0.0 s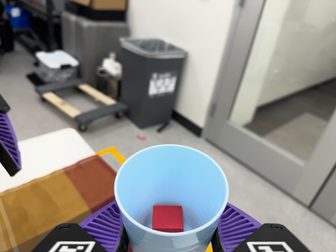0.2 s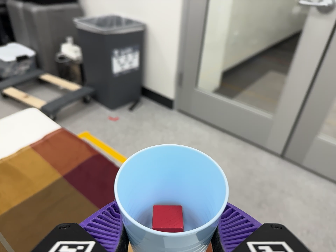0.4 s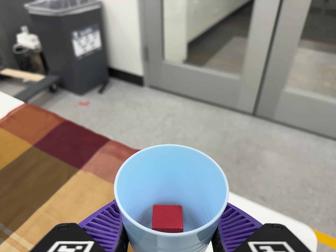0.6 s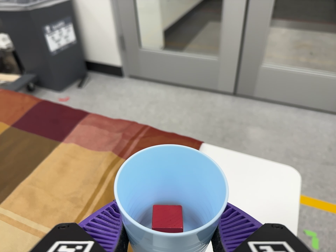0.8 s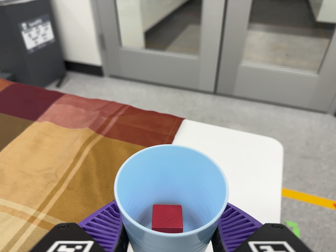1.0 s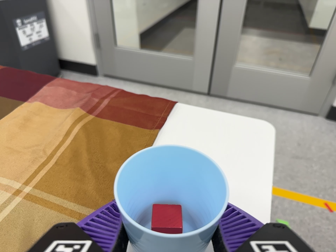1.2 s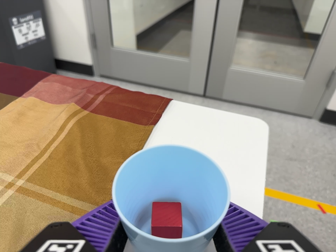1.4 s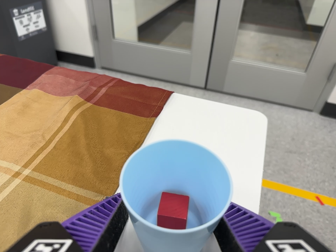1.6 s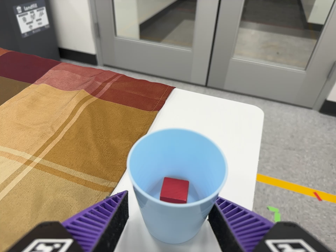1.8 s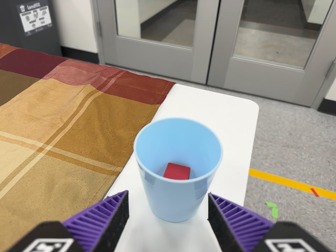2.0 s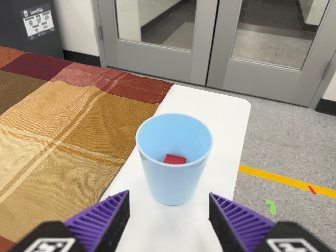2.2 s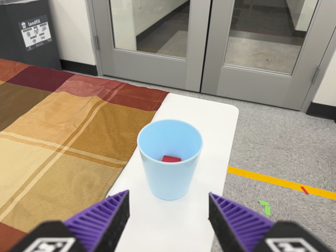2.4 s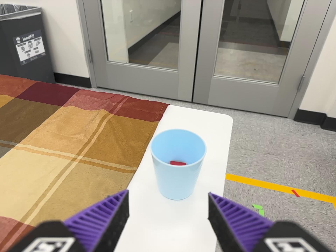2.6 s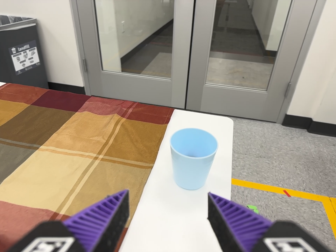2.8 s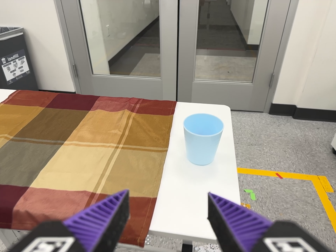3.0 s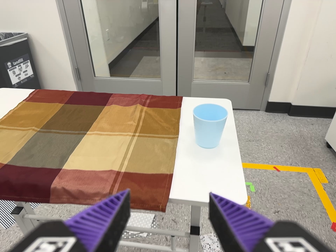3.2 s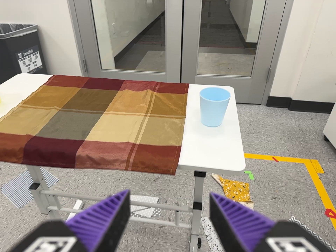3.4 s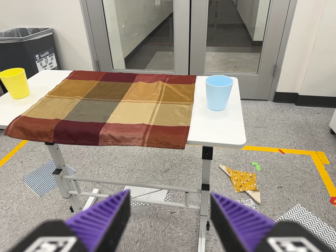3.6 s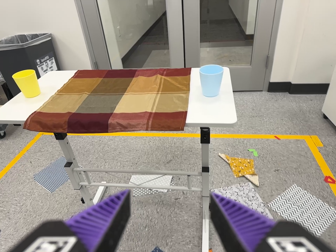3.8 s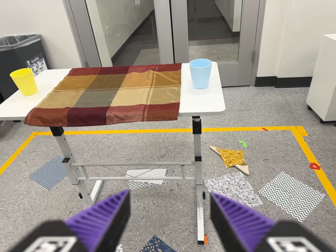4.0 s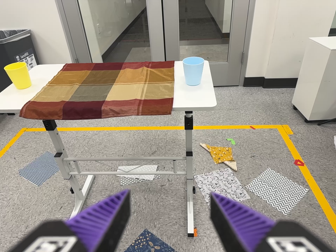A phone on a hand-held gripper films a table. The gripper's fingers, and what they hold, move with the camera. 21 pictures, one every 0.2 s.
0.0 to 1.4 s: The camera swings to its right by about 20 degrees, and the scene slides to the left. It travels toward the bottom of its view, about 28 cm, so close, fixed things drift upward. Its aim tips toward the bottom of its view by about 10 degrees, and the scene shifts upward. It rolls about its line of sight by about 25 degrees, and the scene rotates counterclockwise.
1.4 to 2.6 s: The camera travels backward, about 22 cm, so what stands in front gets smaller.
2.6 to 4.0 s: The camera travels backward and toward the bottom of its view, about 50 cm, so what stands in front gets smaller. It rolls about its line of sight by about 10 degrees, and the scene rotates counterclockwise.
The film runs backward here.
